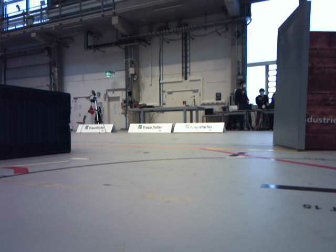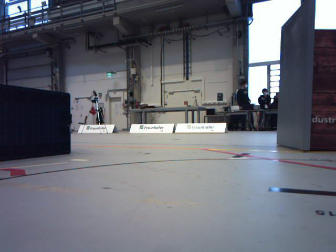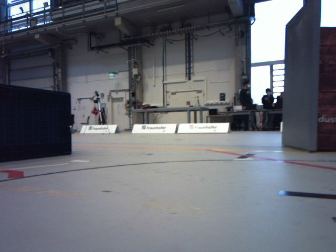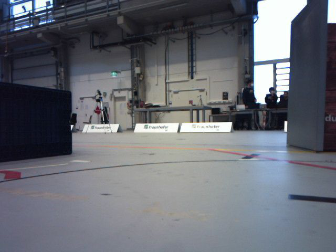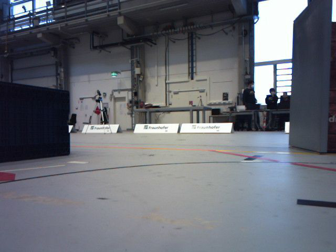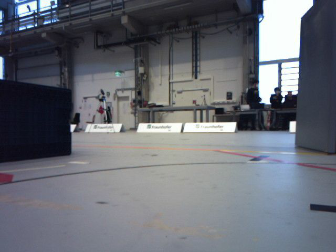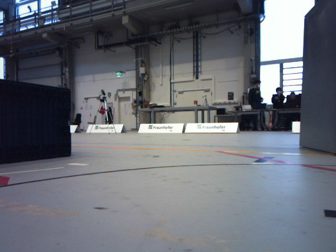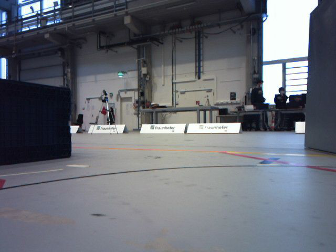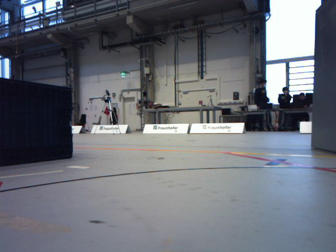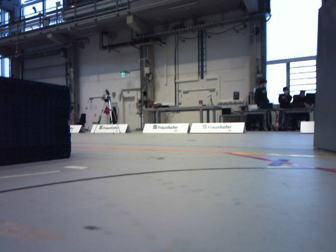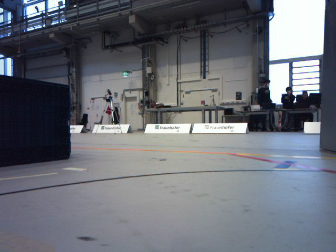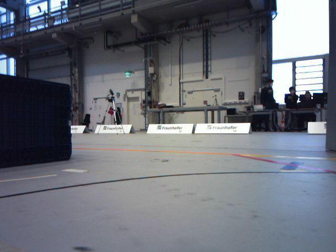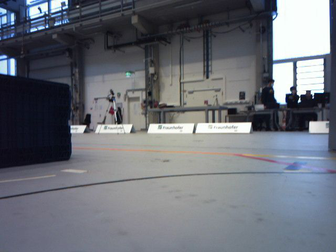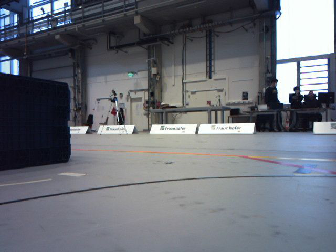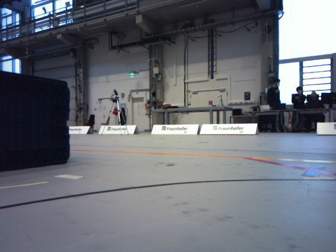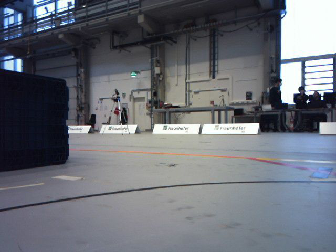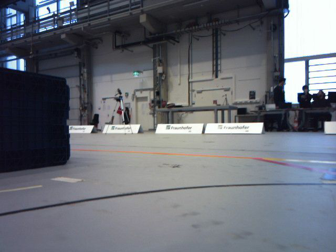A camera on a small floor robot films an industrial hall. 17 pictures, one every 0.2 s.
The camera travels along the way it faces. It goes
forward.
0.0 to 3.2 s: The camera travels forward, about 0.7 m, so what stands in front looms larger.
The film runs forward here.
